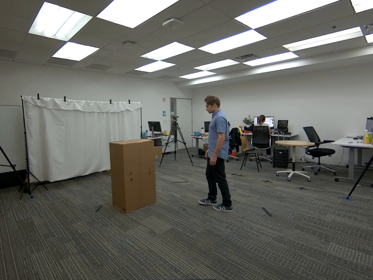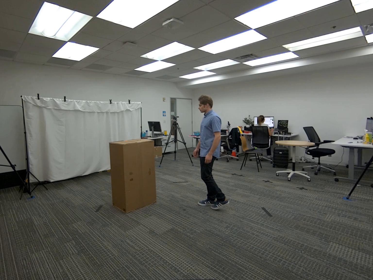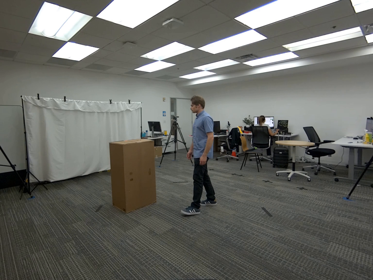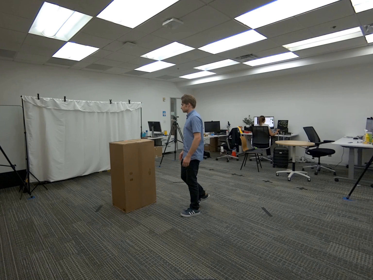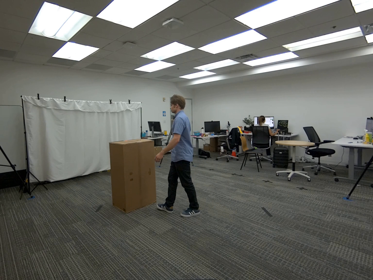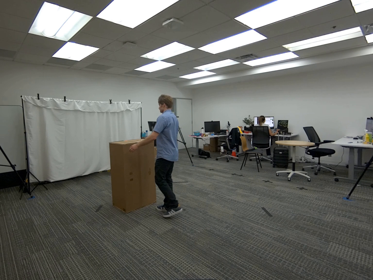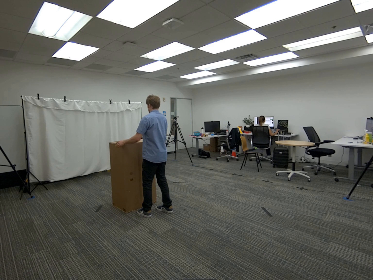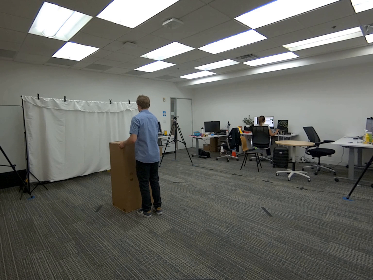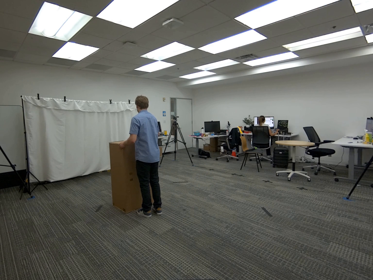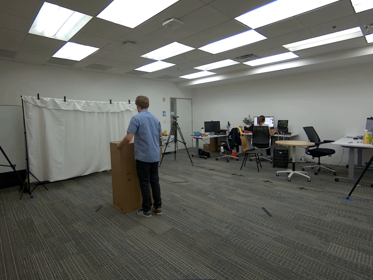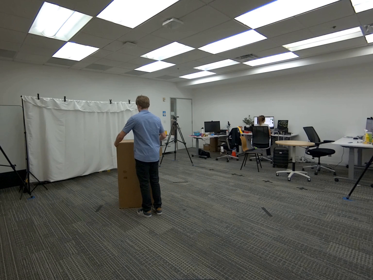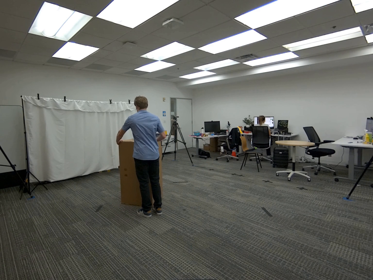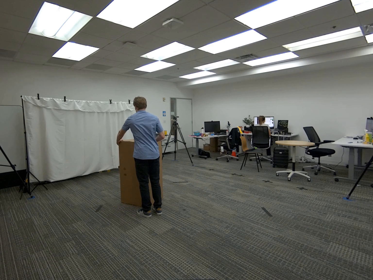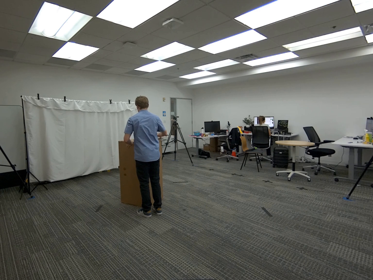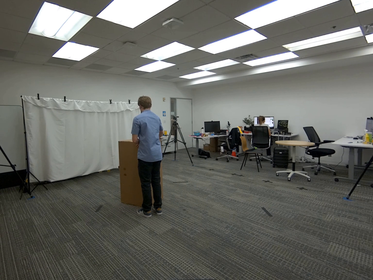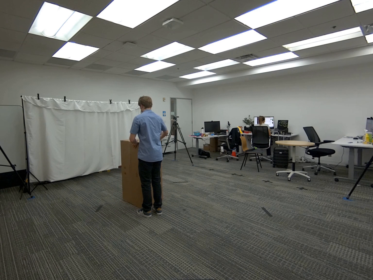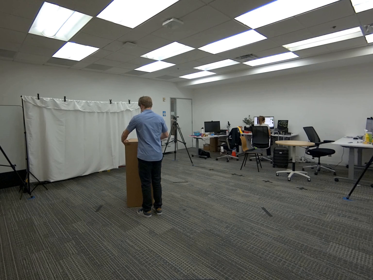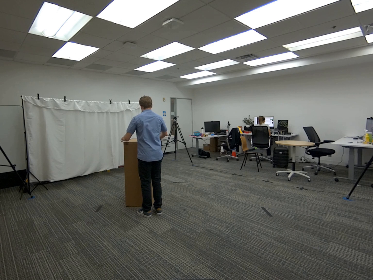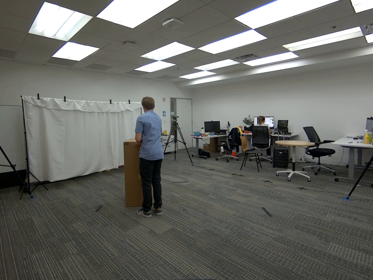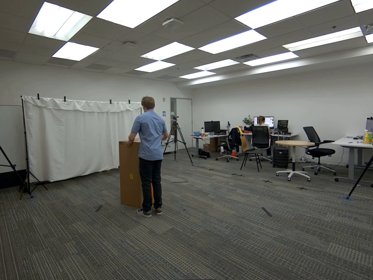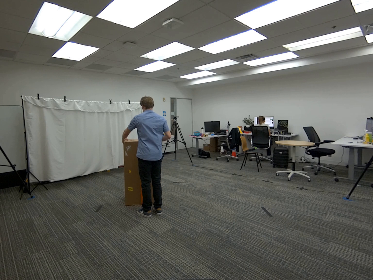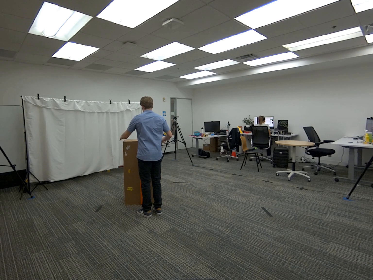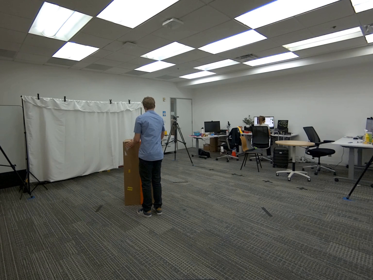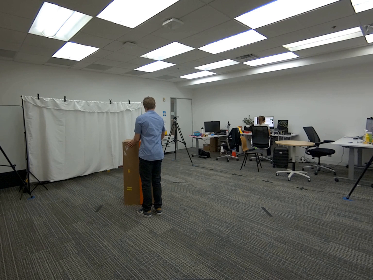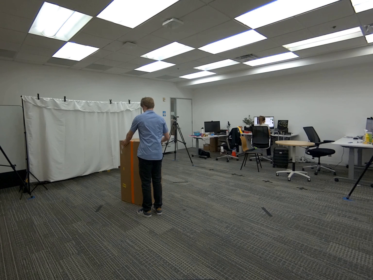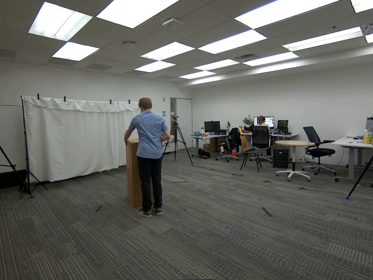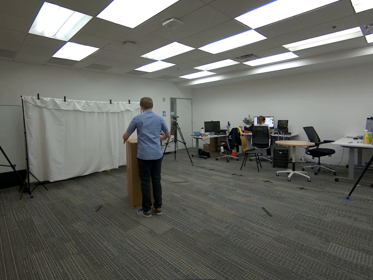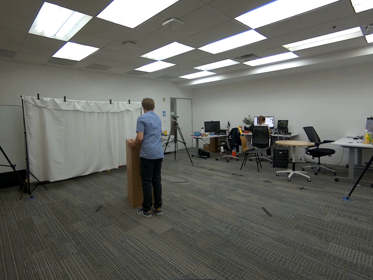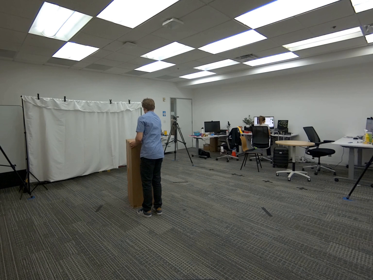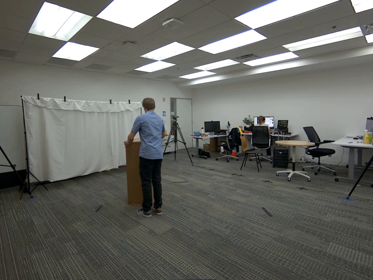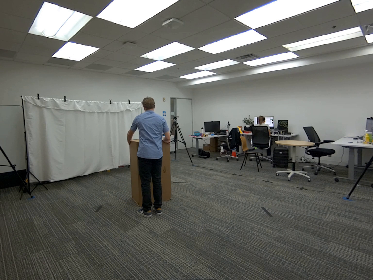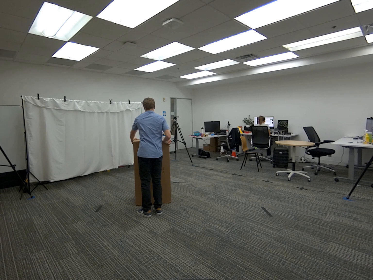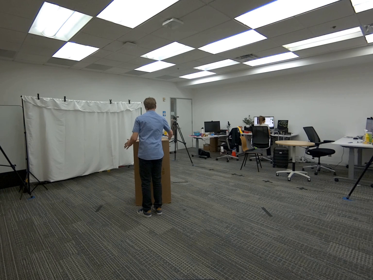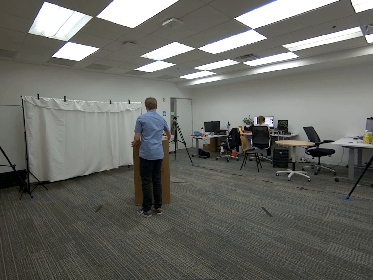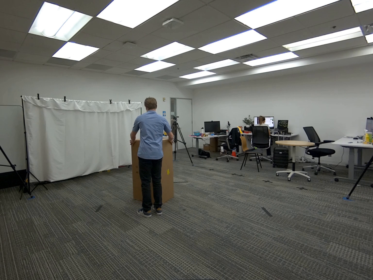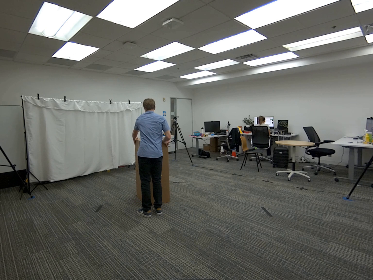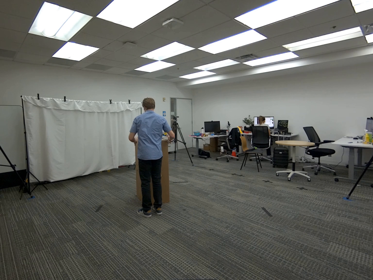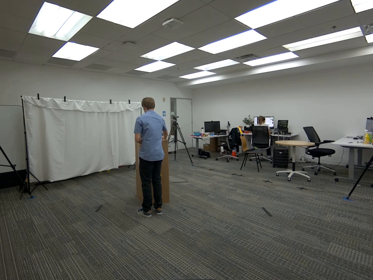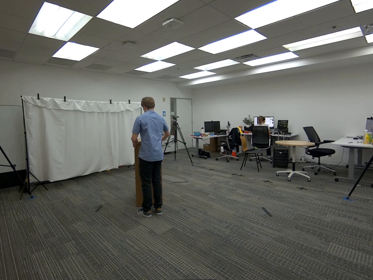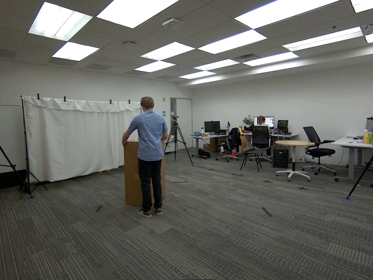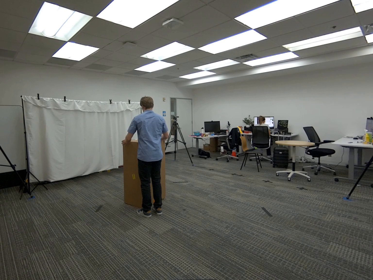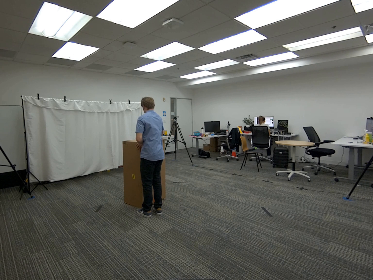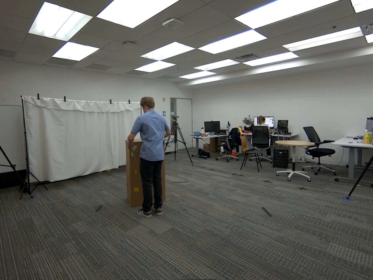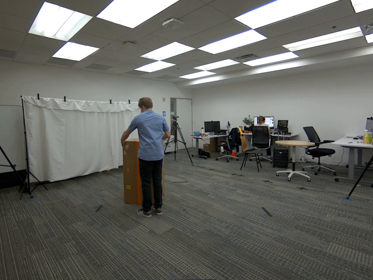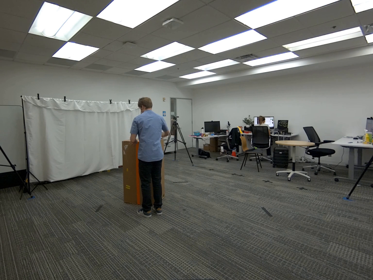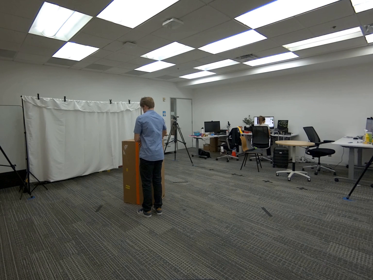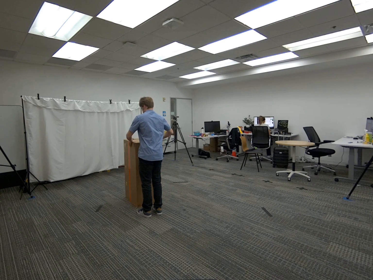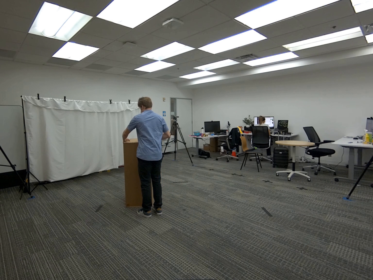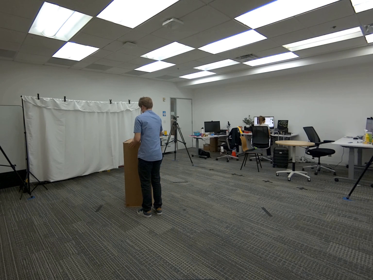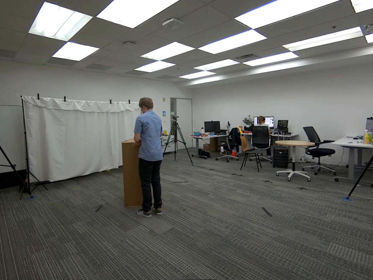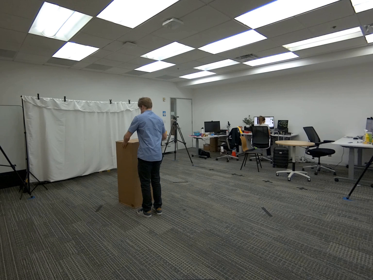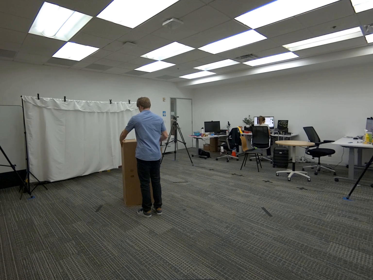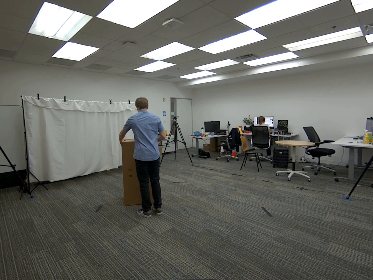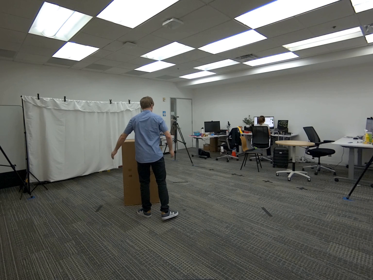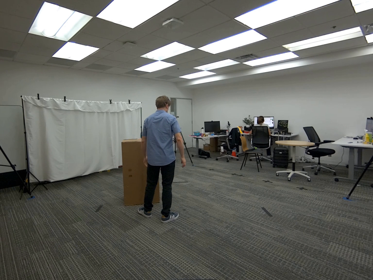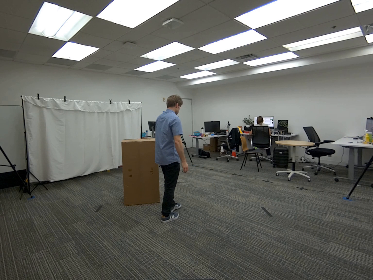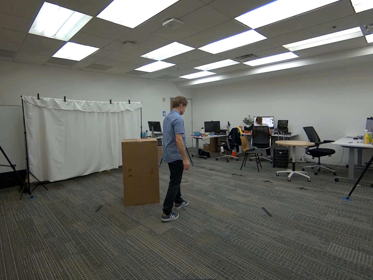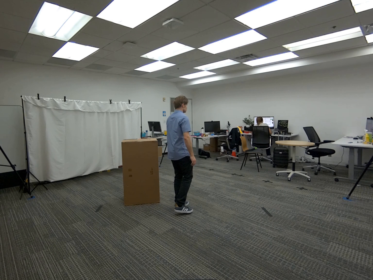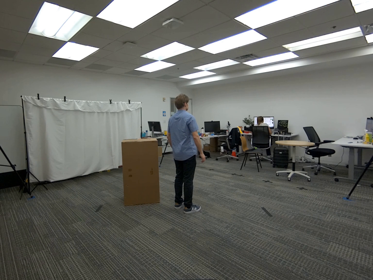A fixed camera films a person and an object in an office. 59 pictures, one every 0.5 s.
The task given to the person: Walk to the giant cardboard box and place both hands on it. Keeping the box on the ground, rotate it in place without lifting it. Continue rotating the box until you are finished.
